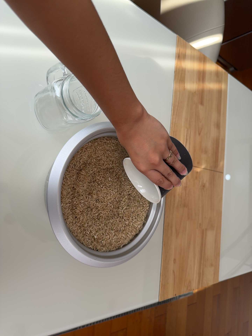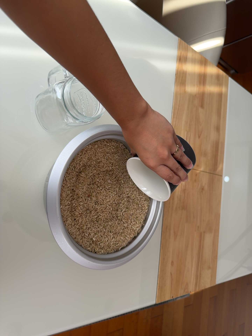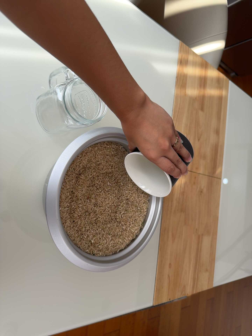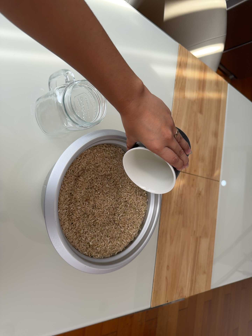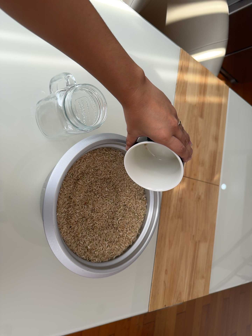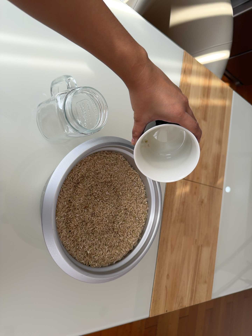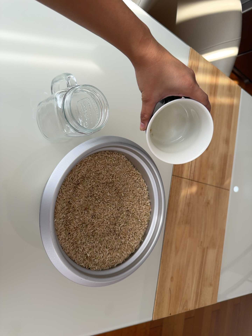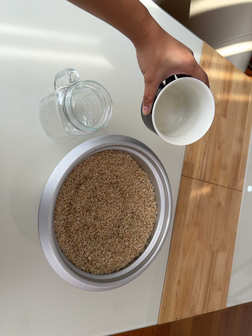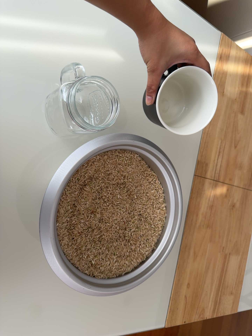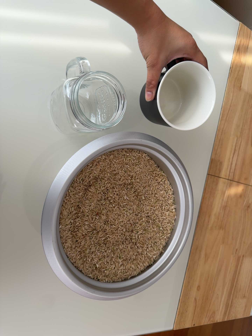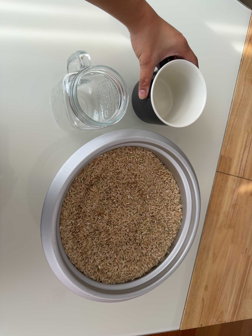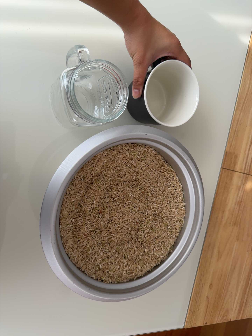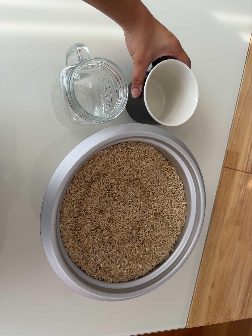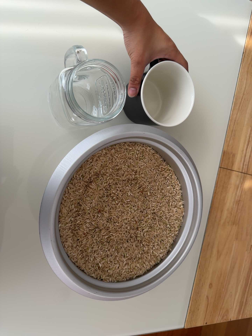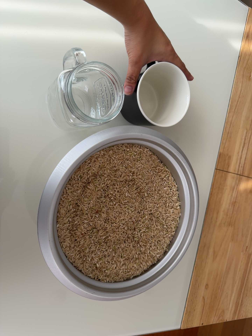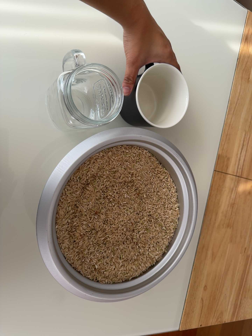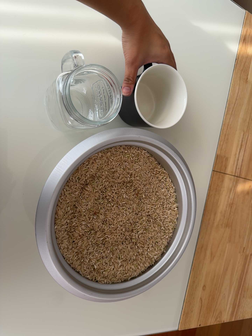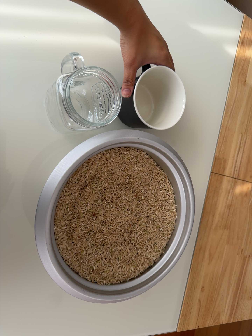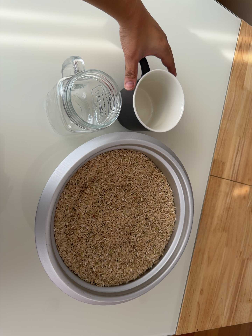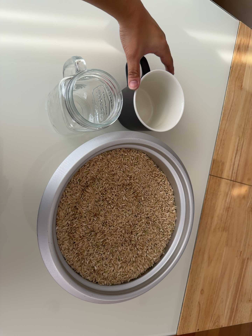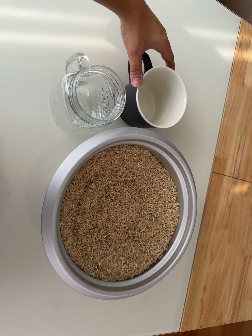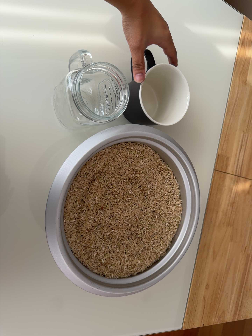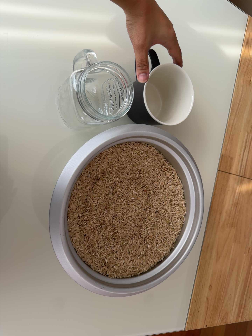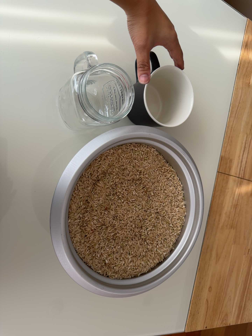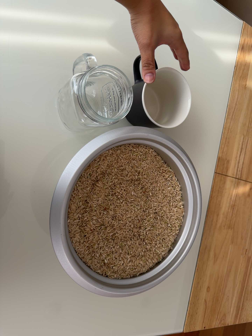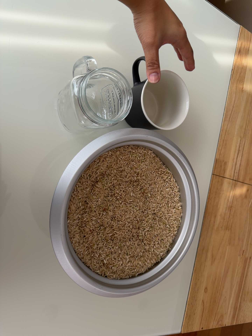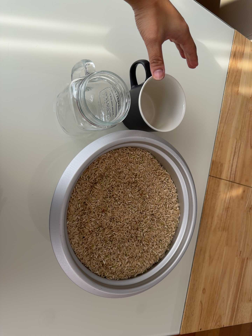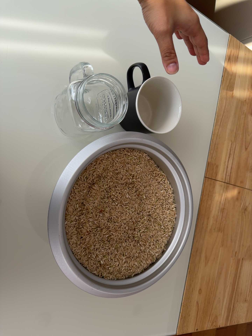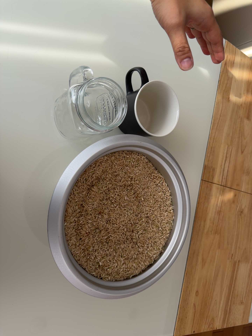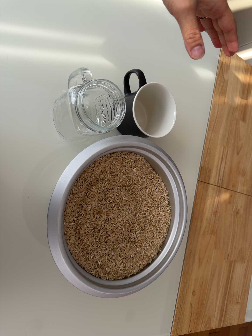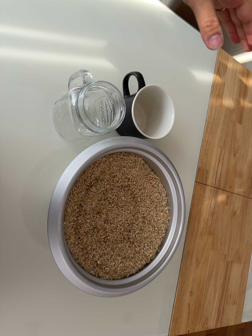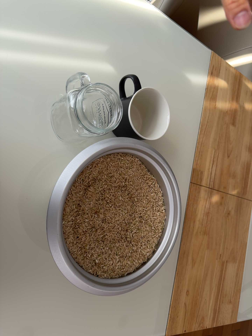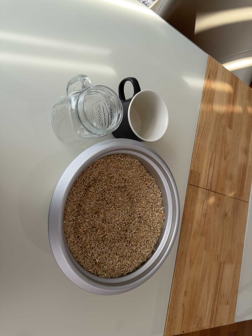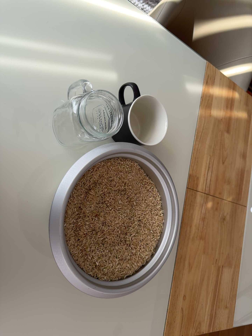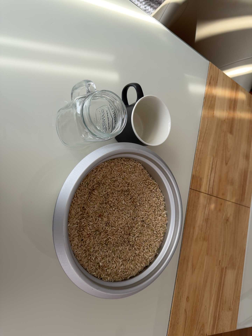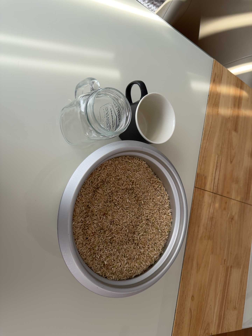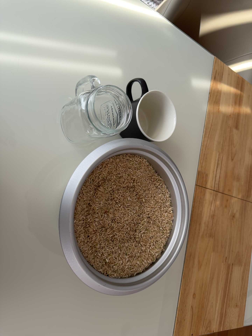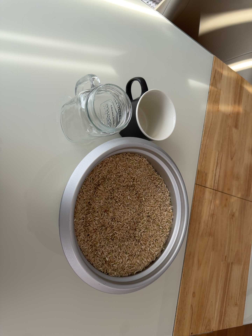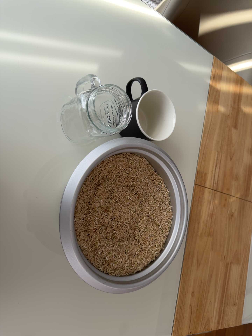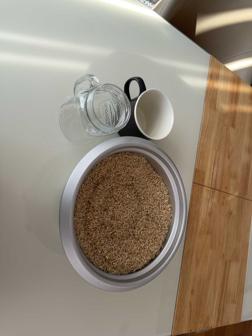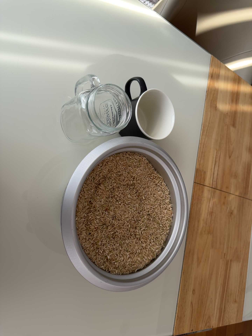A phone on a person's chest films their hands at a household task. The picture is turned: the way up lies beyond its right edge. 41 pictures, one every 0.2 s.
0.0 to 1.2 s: The camera shifts only a little, or ends up much as it began.
1.2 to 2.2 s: The camera pans to its left by about 15 degrees. It travels forward, about 10 cm, so what stands in front looms larger.
2.2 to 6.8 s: The camera travels backward and to its left, about 10 cm, so what stands in front gets smaller. Its aim tips toward the top of its view by about 10 degrees.
6.8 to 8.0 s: The camera keeps its place and its aim.
The film runs backward here.
